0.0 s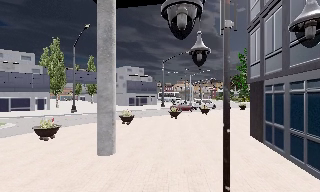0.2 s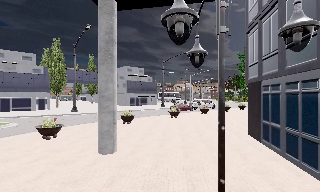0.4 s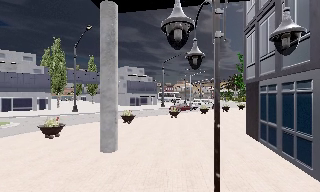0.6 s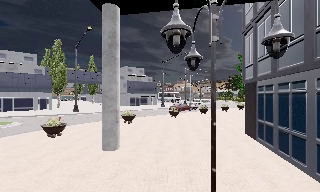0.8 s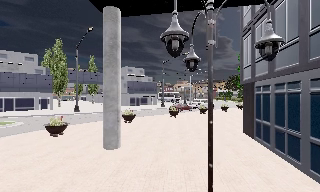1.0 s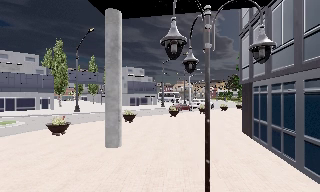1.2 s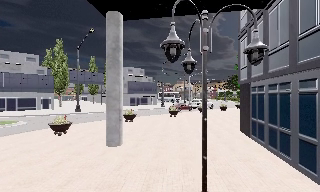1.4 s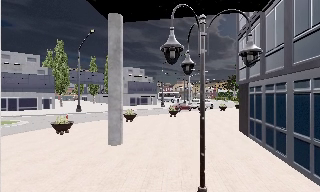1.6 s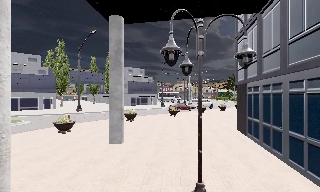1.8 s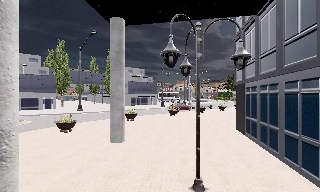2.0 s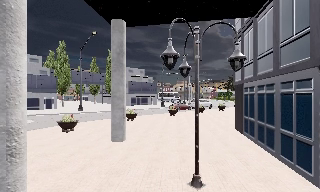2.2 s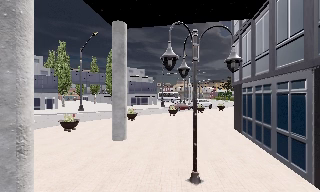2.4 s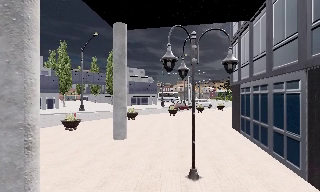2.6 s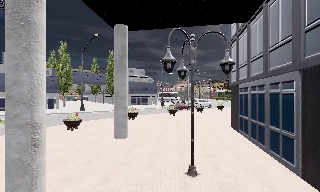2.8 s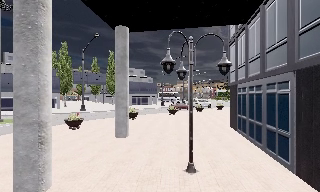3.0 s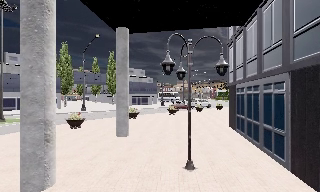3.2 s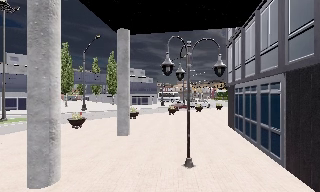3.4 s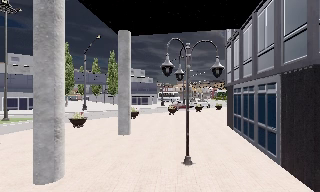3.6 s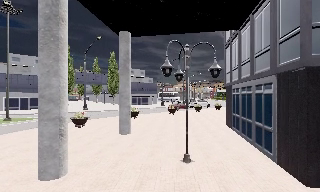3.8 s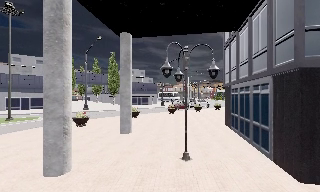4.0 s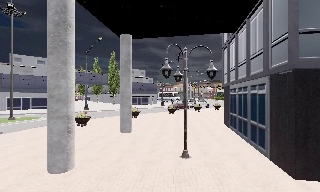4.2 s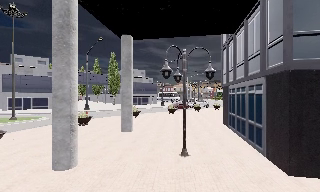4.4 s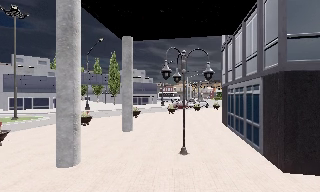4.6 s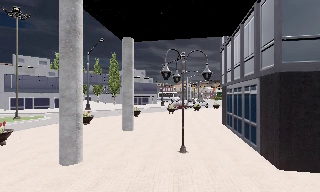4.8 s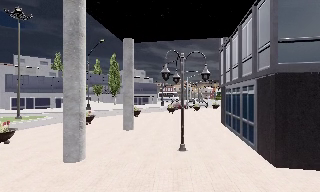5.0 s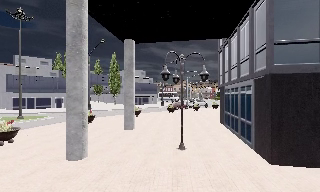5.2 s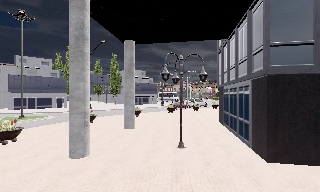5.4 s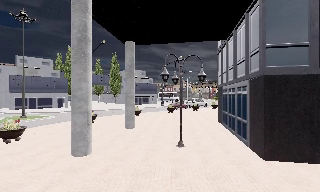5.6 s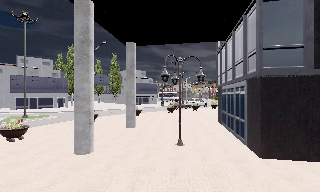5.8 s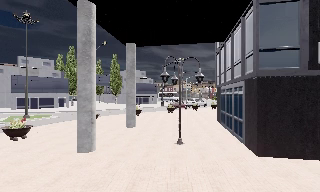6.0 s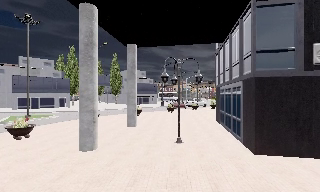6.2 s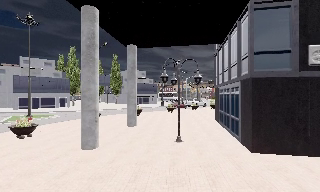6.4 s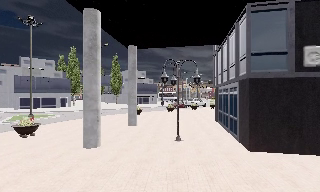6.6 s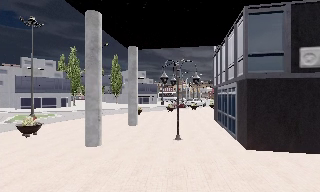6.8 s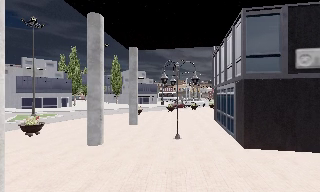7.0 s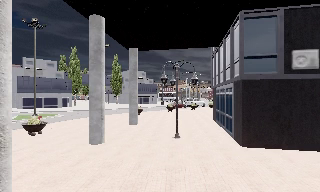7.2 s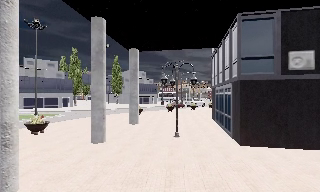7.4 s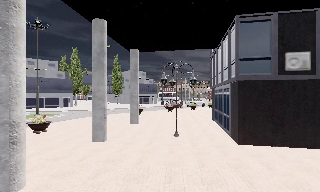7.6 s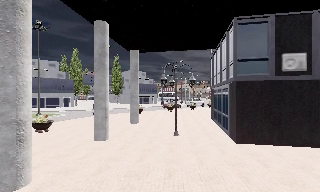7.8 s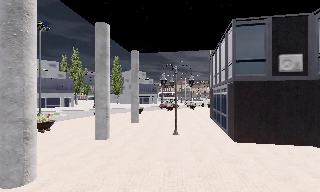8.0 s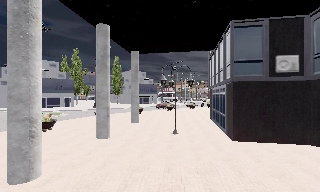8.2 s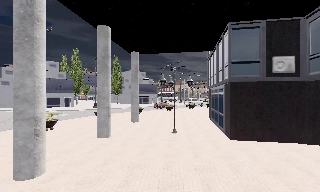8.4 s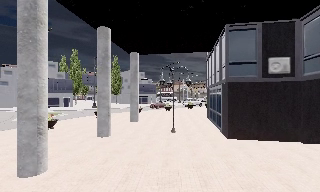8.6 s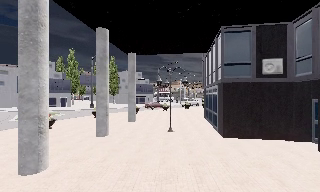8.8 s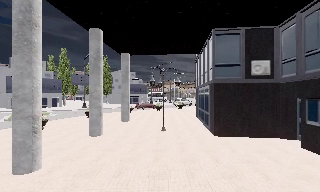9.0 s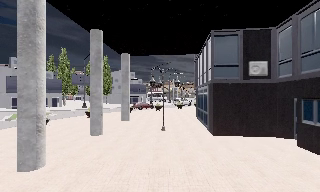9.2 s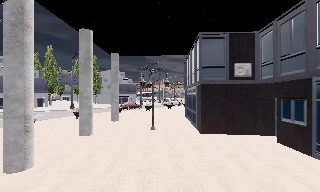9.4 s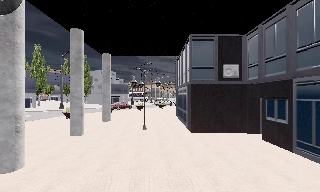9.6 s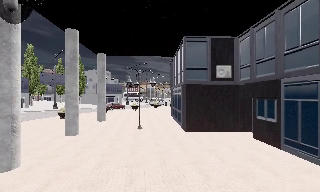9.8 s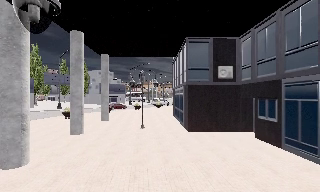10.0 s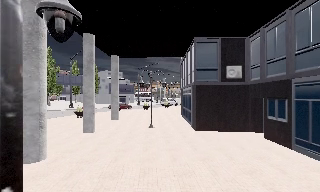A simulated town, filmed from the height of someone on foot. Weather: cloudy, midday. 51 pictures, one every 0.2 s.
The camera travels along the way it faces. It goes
backward.
0.0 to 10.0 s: The camera travels backward, about 10 m, so what stands in front gets smaller.
The film runs backward here.
